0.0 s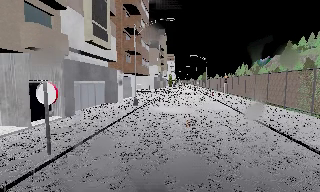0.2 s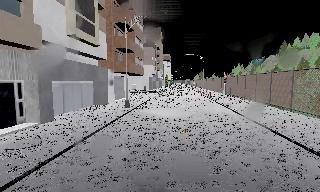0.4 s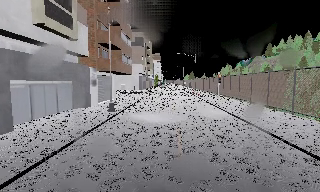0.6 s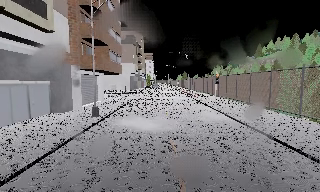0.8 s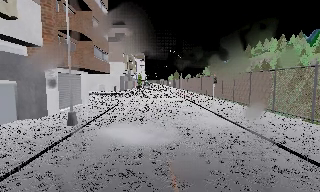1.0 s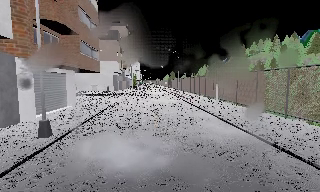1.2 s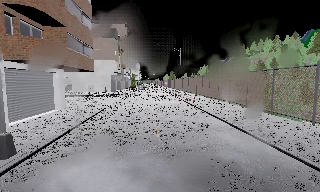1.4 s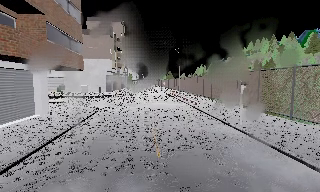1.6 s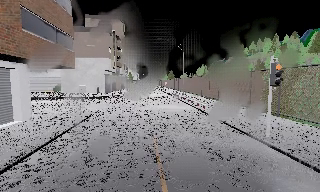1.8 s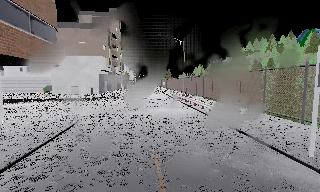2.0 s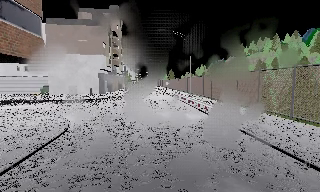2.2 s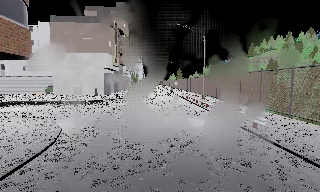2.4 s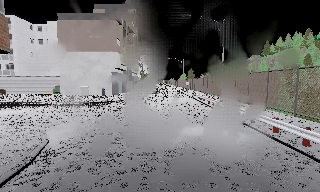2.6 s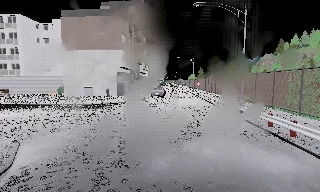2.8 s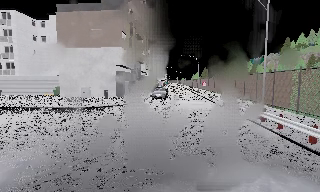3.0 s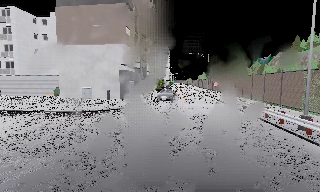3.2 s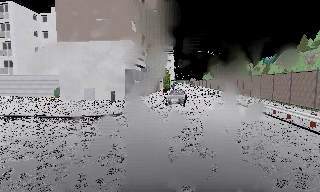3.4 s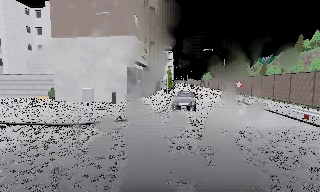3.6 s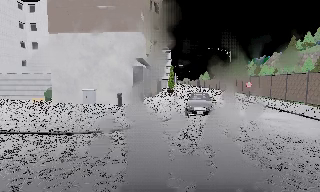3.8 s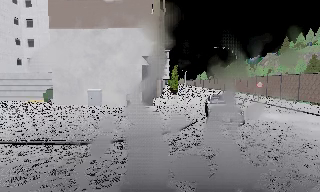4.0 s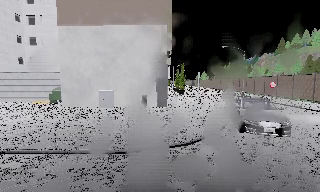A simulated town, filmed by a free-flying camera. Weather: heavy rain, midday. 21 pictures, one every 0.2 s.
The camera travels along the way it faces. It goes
forward.
0.0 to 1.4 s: The camera swings to its right by about 15 degrees, and the scene slides to the left. It travels forward, about 11 m, so what stands in front looms larger.
1.4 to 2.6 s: The camera travels forward, about 11 m, so what stands in front looms larger.
2.6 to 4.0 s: The camera travels forward and to its left, about 13 m, so what stands in front looms larger.
The film runs forward here.
